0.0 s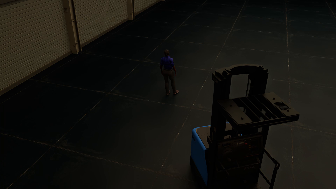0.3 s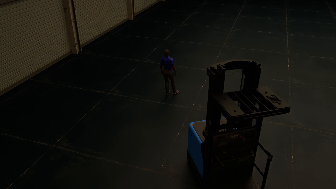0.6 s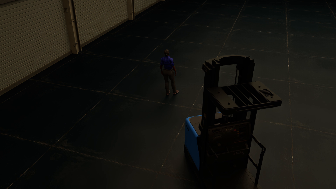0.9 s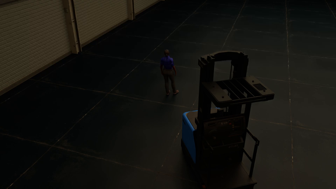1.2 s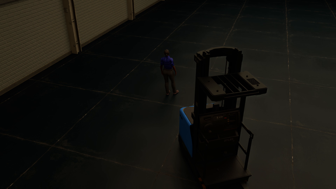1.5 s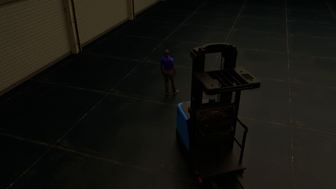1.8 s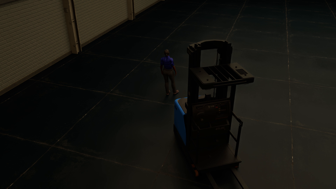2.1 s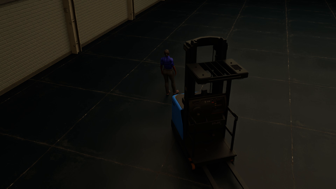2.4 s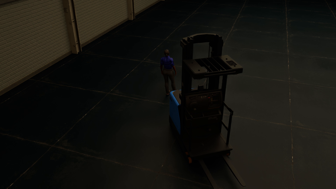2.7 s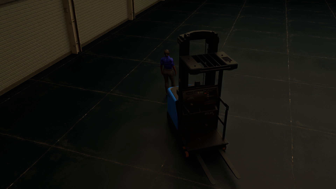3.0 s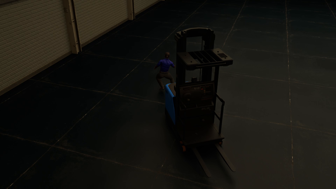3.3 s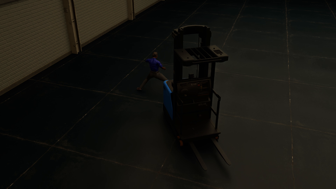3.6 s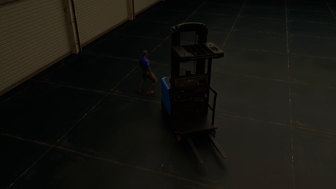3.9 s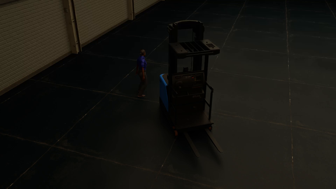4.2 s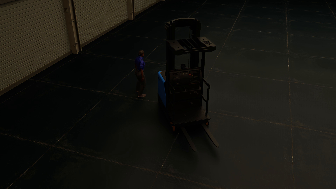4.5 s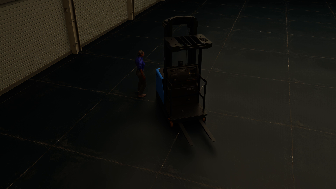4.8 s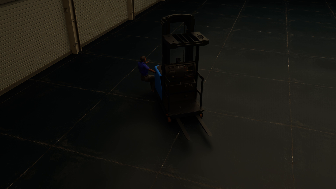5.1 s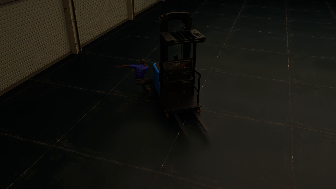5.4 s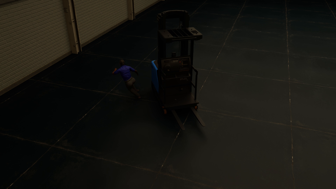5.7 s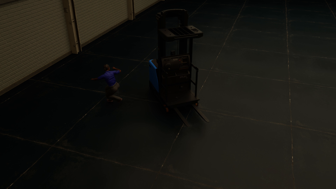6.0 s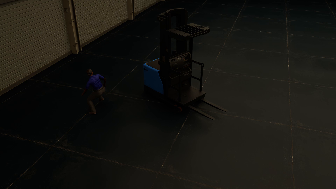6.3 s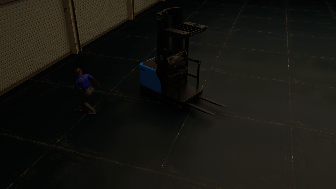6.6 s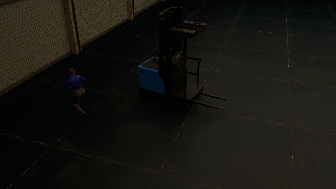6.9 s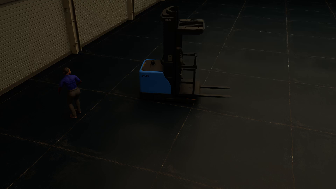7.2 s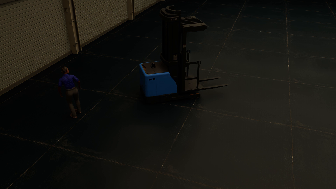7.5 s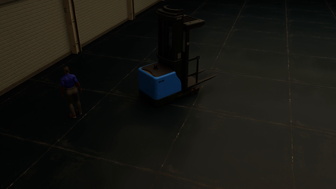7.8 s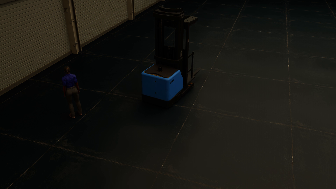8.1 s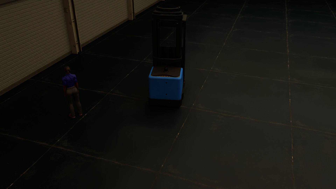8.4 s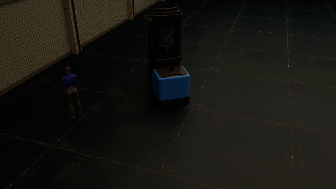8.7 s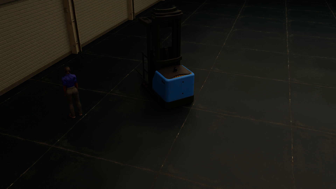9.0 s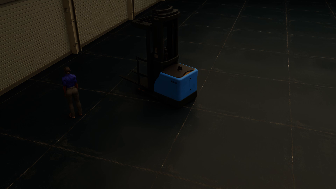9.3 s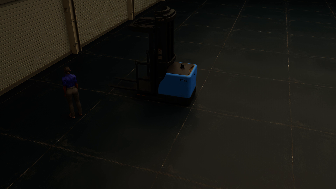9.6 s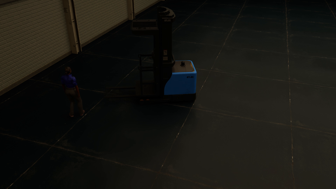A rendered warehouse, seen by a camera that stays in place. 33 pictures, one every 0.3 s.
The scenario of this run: Near miss between a forklift and a person.
